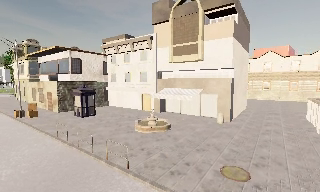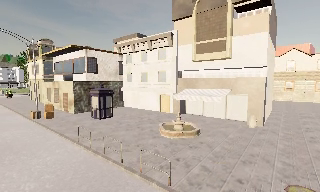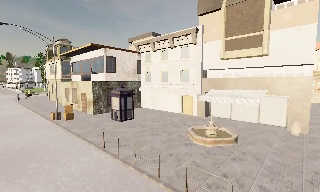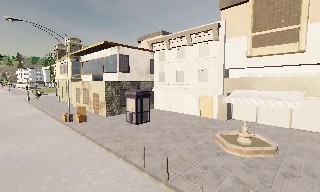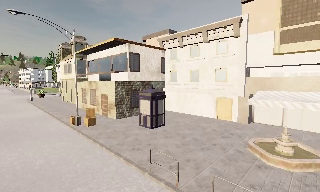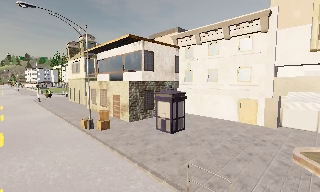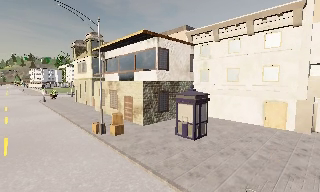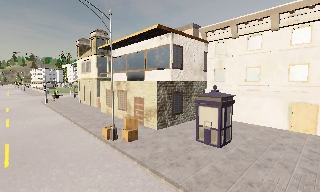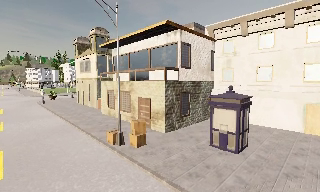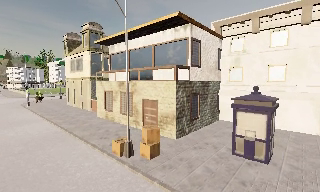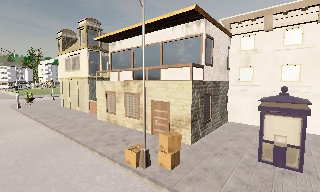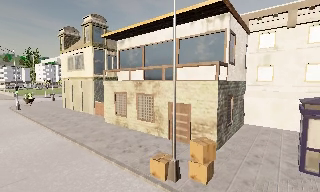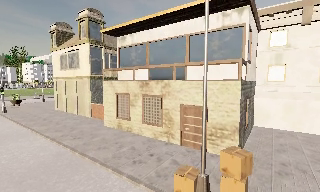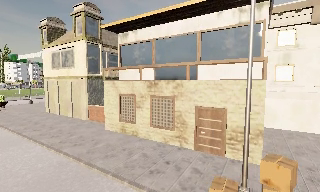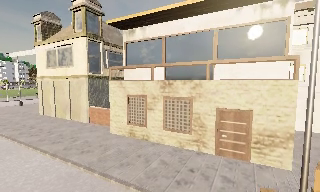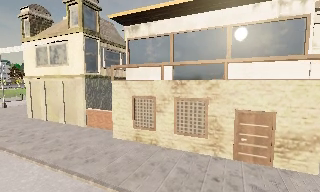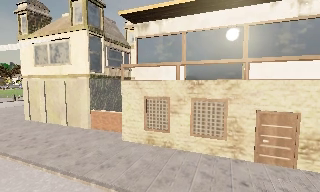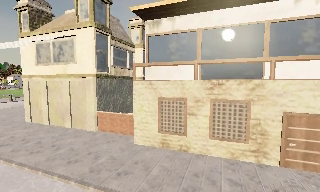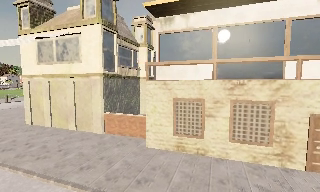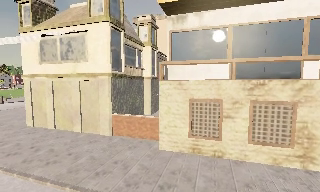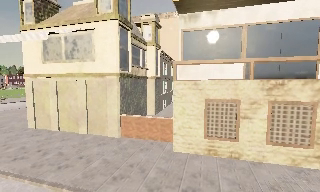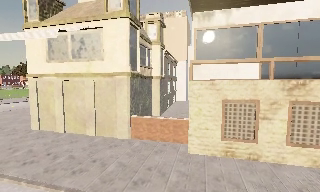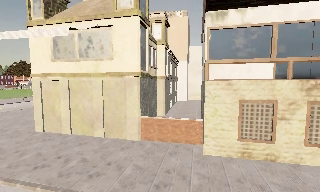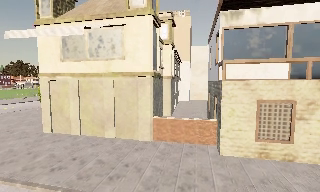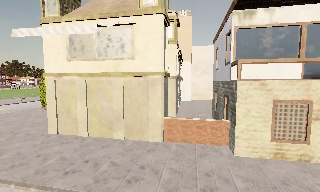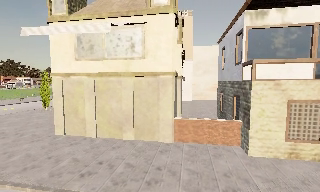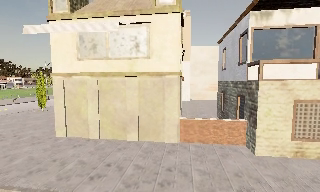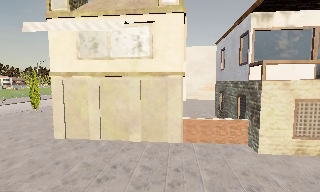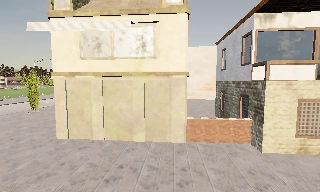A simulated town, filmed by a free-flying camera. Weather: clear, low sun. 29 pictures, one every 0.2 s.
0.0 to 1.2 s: The camera pans to its left, which is counterclockwise from overhead, by about 10 degrees. It travels to its left and forward, about 10 m, so close, fixed things drift to the right.
1.2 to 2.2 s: The camera travels to its left and forward, about 7 m, so close, fixed things drift to the right.
2.2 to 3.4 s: The camera pans to its right, which is clockwise from overhead, by about 15 degrees. It travels to its left and forward, about 8 m.
3.4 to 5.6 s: The camera pans to its right, which is clockwise from overhead, by about 15 degrees. It travels to its left, about 9 m, so close, fixed things drift to the right. It loses speed.
The film runs forward here.
